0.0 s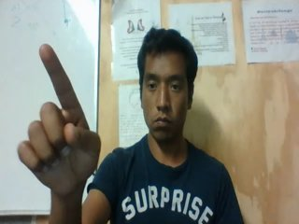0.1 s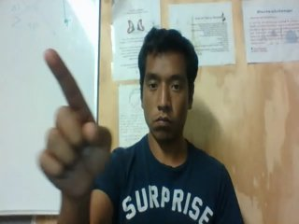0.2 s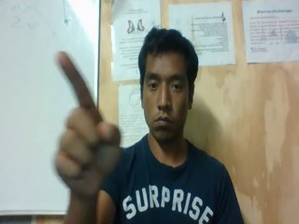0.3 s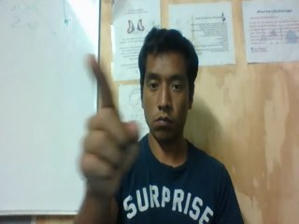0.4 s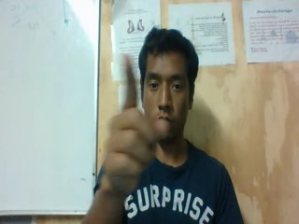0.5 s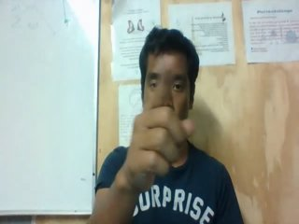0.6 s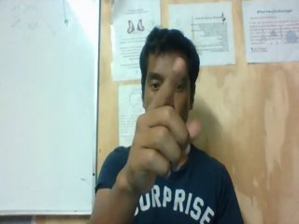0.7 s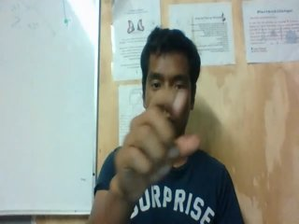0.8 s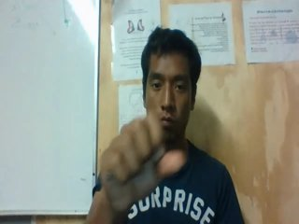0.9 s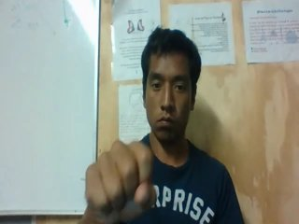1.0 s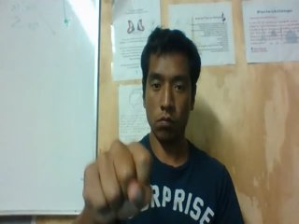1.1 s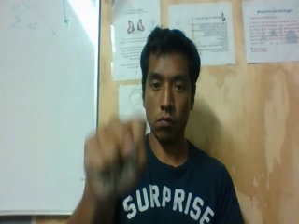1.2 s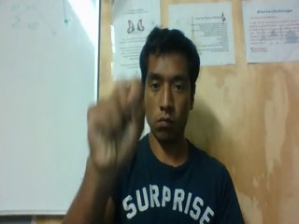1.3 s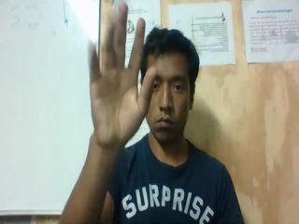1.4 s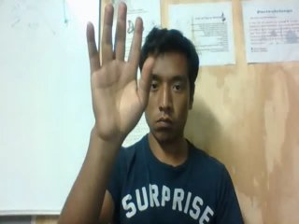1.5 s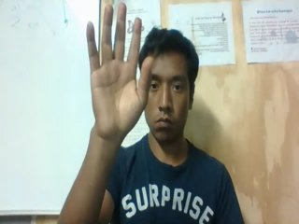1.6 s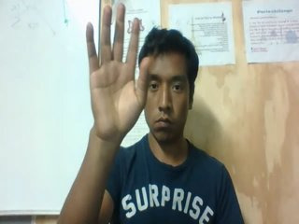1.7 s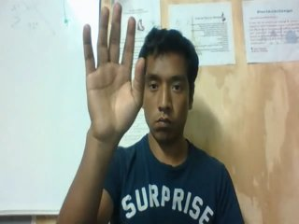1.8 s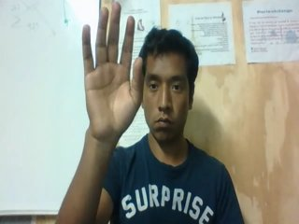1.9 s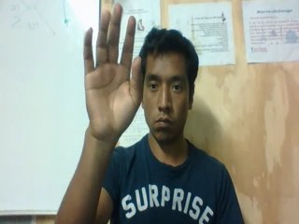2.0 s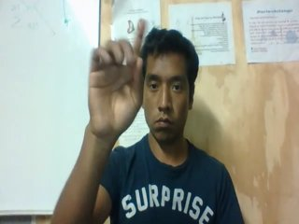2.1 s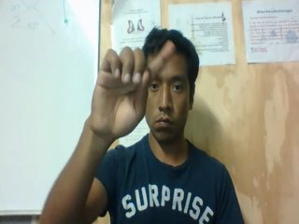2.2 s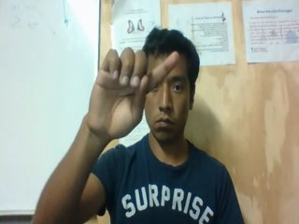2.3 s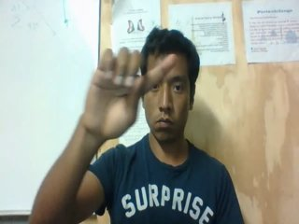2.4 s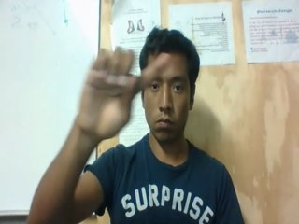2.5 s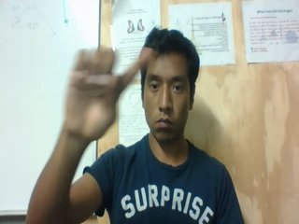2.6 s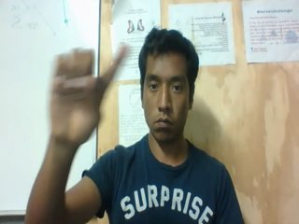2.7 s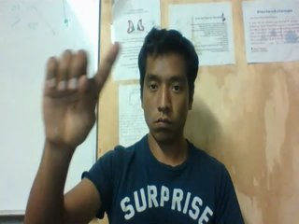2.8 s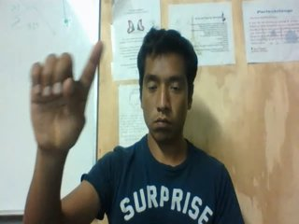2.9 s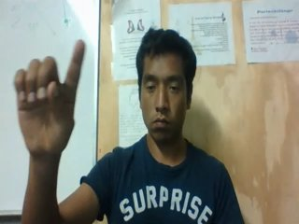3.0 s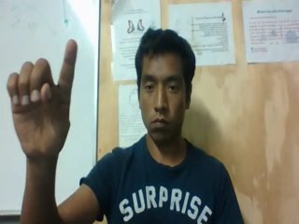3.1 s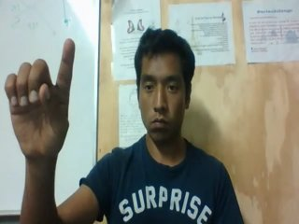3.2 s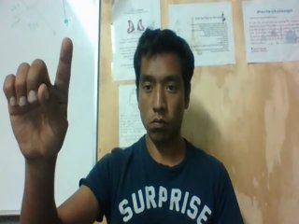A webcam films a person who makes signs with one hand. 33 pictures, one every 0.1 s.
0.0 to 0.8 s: Pointing with one finger.
0.9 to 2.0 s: On the screen the hand sweeps upward. The name of the sign: Throw up.
2.1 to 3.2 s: Pointing with one finger.
